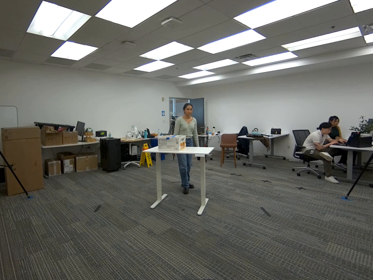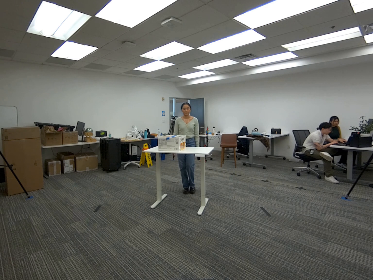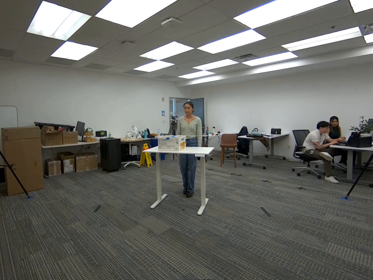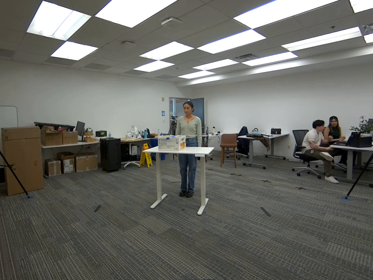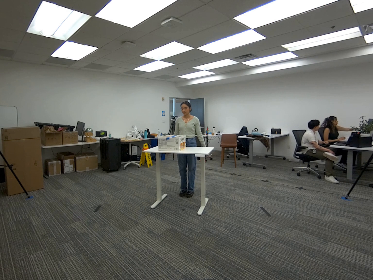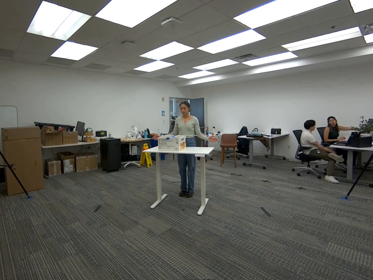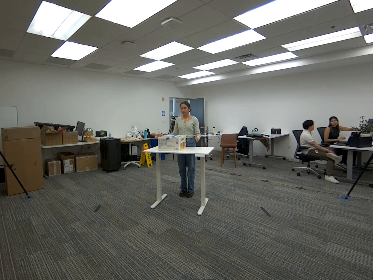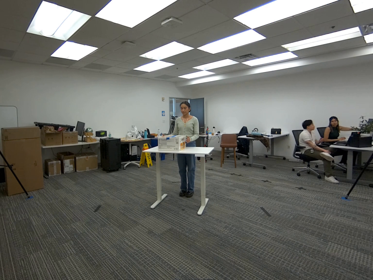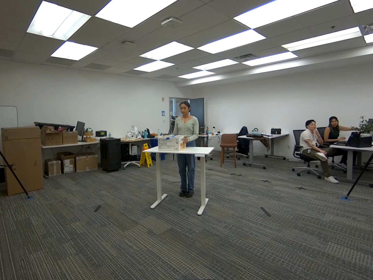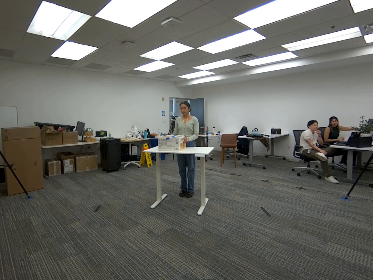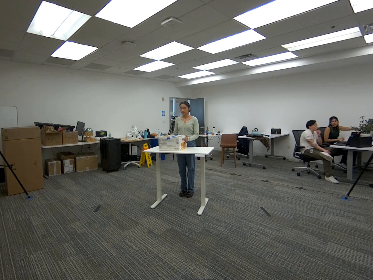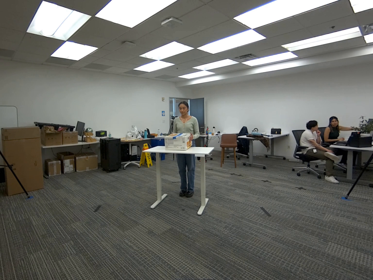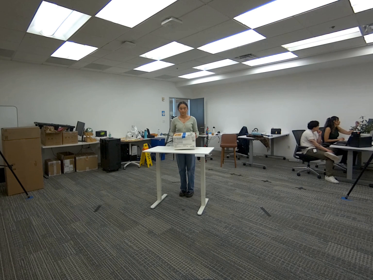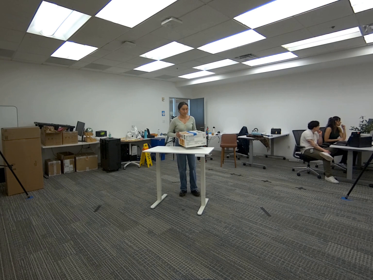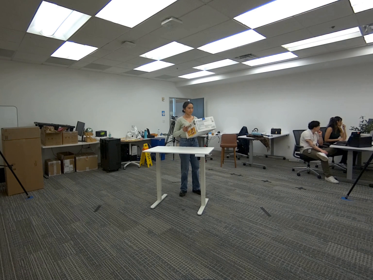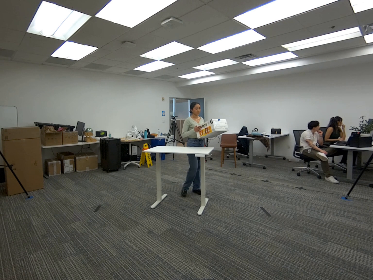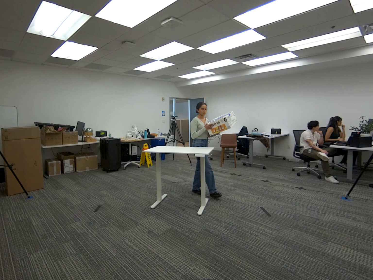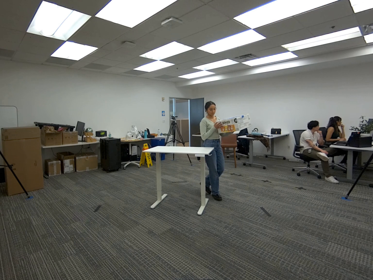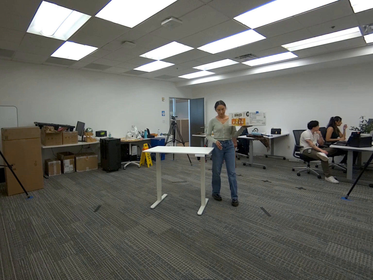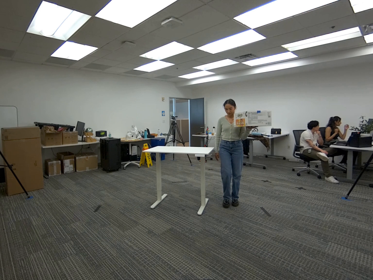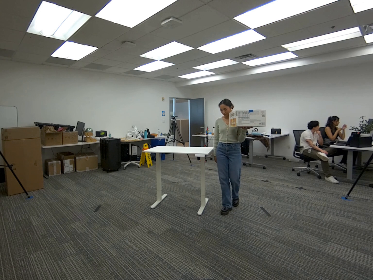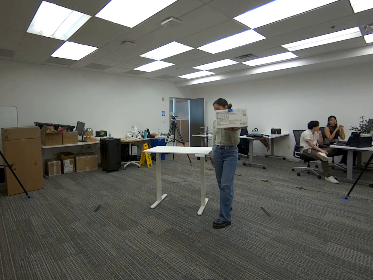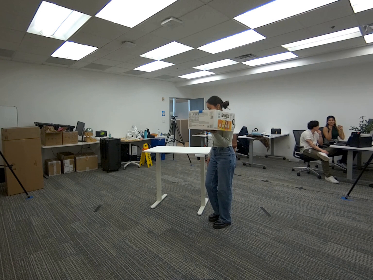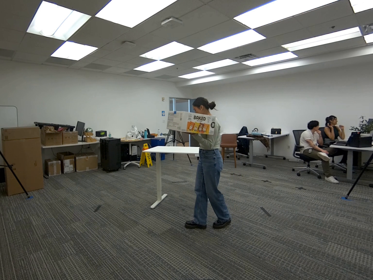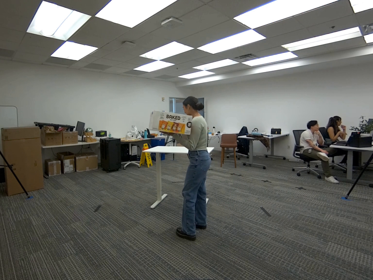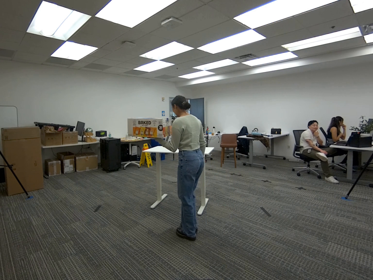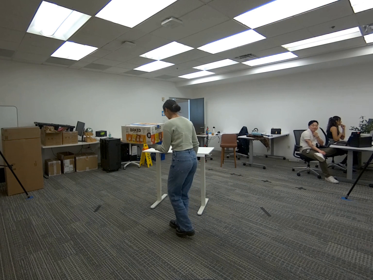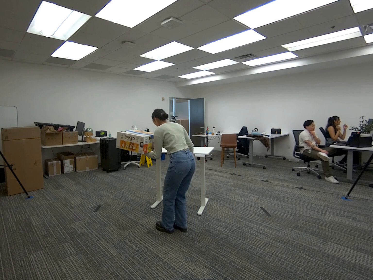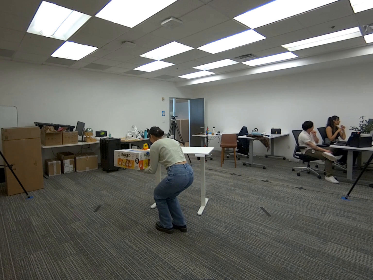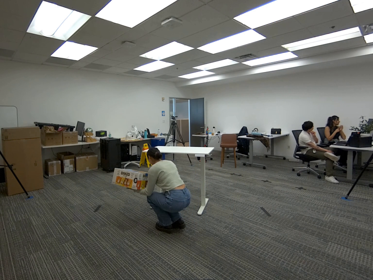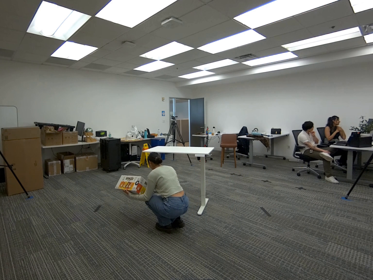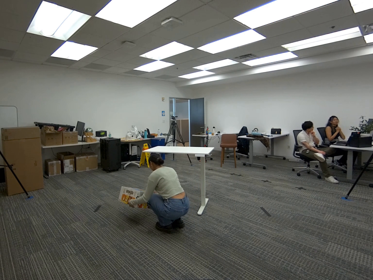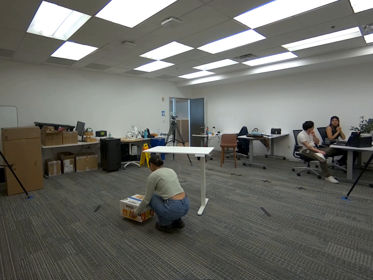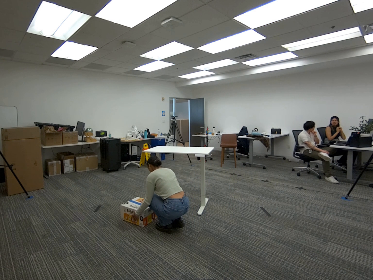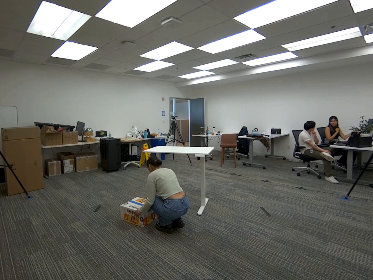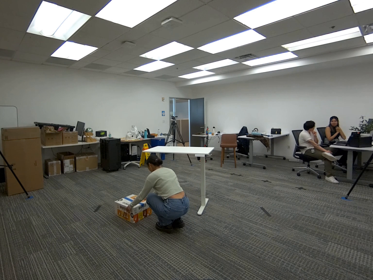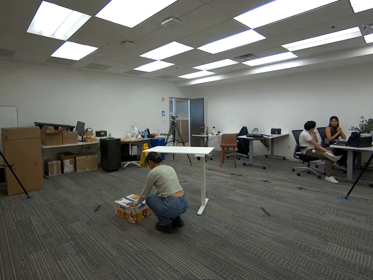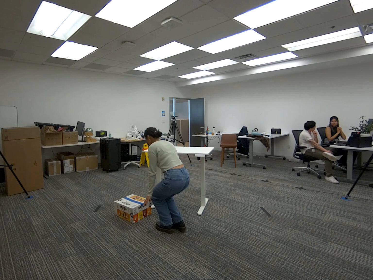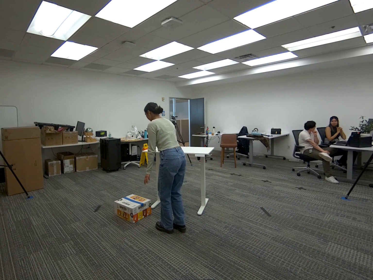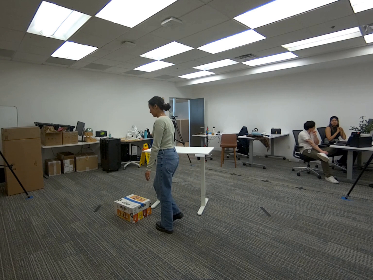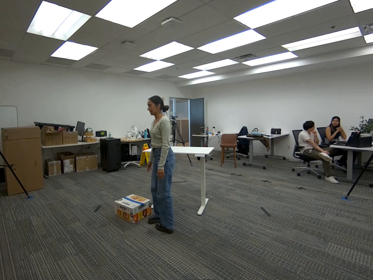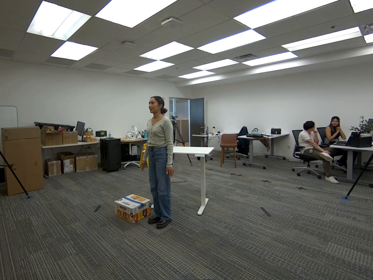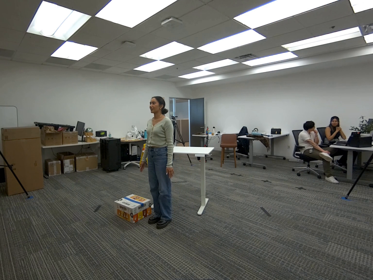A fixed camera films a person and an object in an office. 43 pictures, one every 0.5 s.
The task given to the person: Walk to the snack box on the white desk, use both hands to pick up the box and place it on the ground.
